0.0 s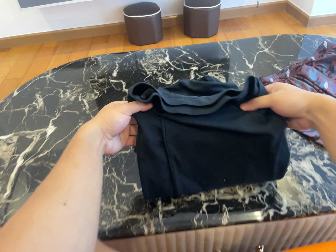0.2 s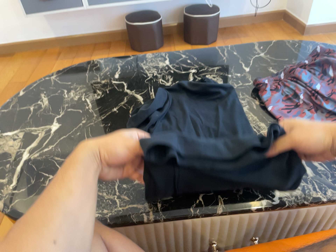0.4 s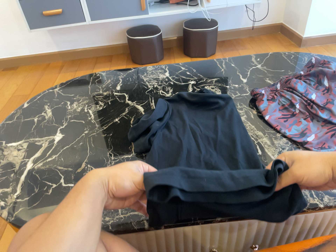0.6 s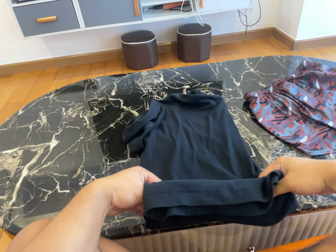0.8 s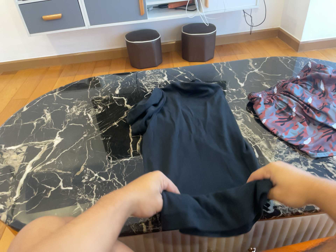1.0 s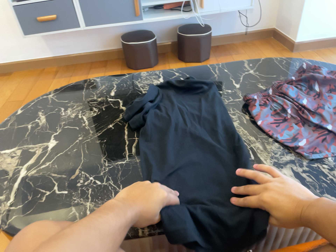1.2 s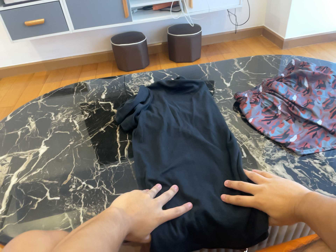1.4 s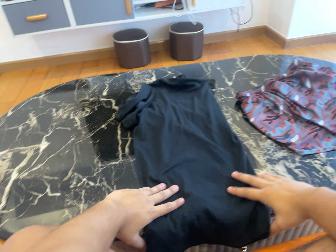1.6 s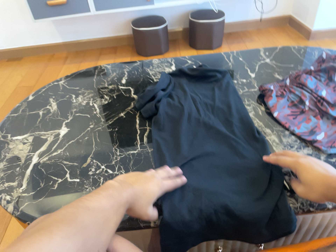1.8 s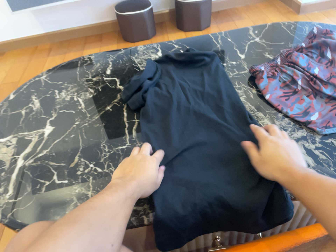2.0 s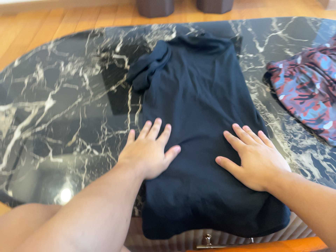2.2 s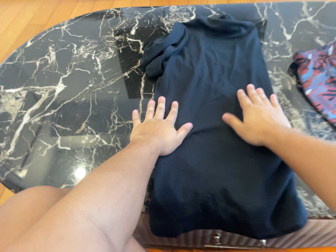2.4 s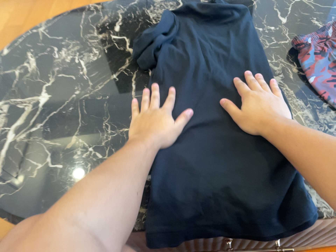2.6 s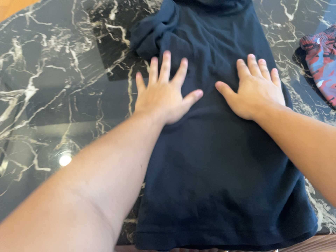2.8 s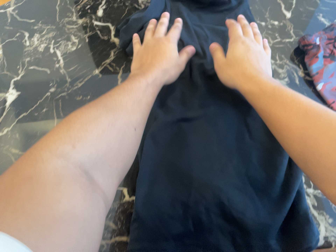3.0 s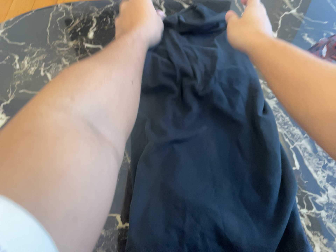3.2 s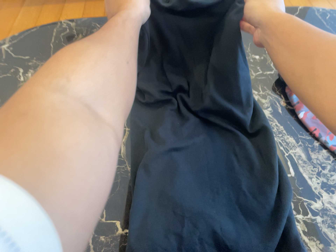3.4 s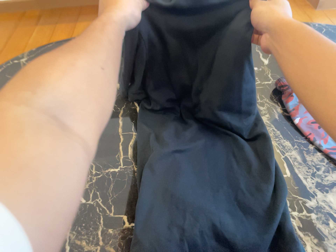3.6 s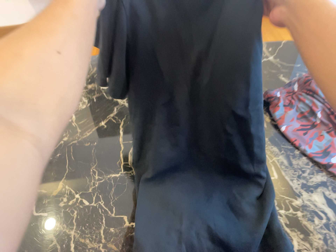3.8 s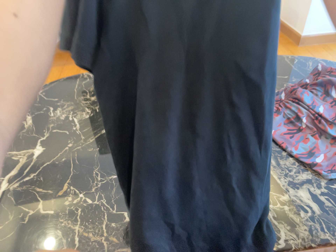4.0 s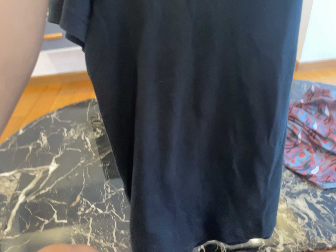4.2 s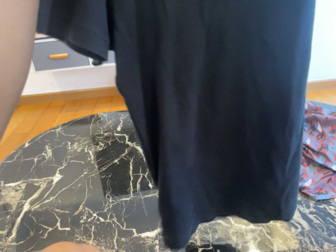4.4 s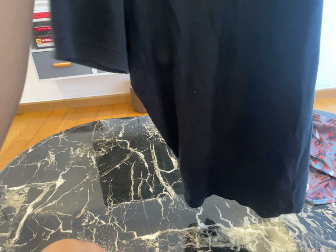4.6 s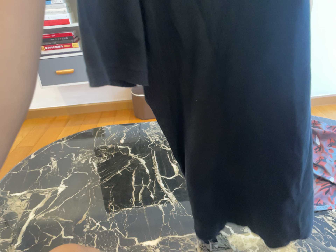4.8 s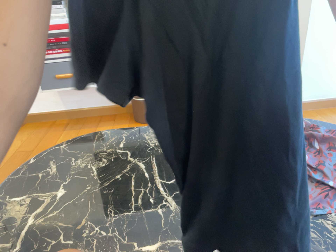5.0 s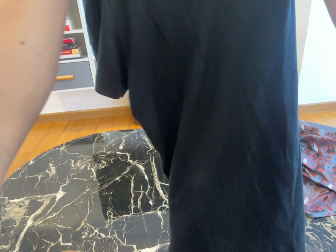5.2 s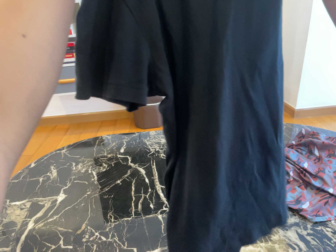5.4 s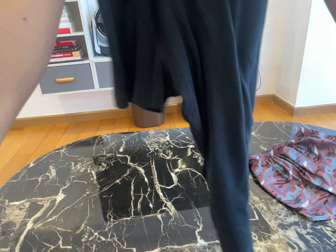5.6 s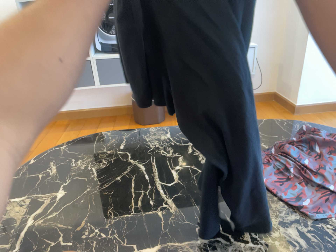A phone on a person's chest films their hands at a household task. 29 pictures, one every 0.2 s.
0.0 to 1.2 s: The camera travels backward, about 6 cm, so what stands in front gets smaller.
1.2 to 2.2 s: The camera travels forward and toward the top of its view, about 12 cm, so what stands in front looms larger. Its aim tips toward the bottom of its view by about 15 degrees, and the scene shifts upward. It rolls about its line of sight by about 10 degrees, and the scene rotates clockwise.
2.2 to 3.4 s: The camera travels toward the top of its view and forward, about 9 cm, so close, fixed things drift downward.
3.4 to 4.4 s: The camera travels backward and toward the bottom of its view, about 24 cm, so what stands in front gets smaller. Its aim tips toward the top of its view by about 20 degrees.
4.4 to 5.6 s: The camera shifts only a little, or ends up much as it began.
The film runs backward here.
